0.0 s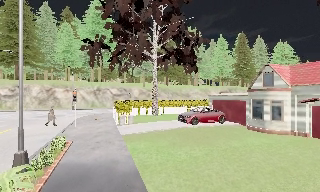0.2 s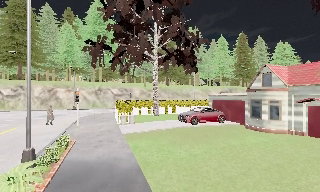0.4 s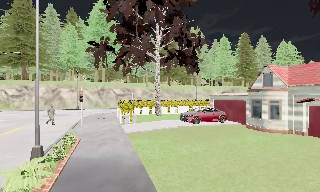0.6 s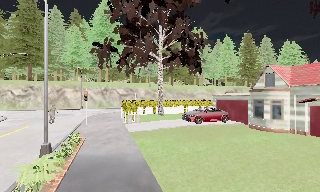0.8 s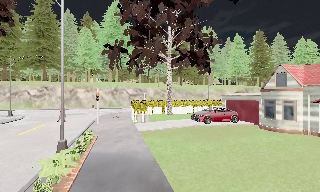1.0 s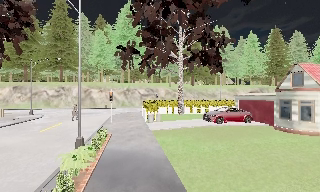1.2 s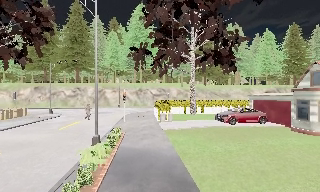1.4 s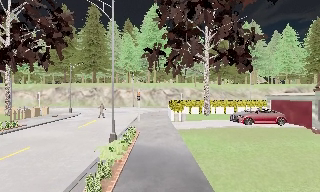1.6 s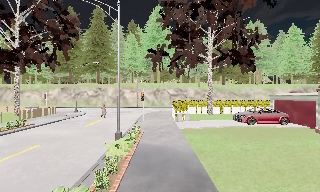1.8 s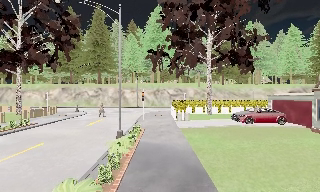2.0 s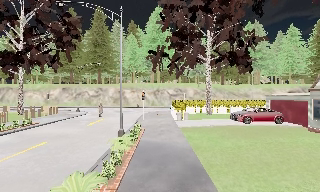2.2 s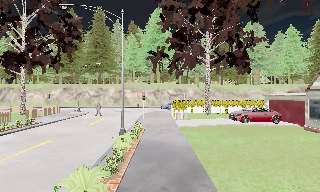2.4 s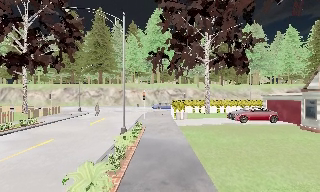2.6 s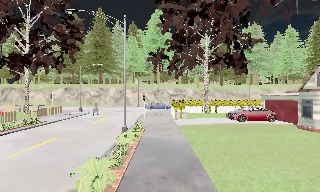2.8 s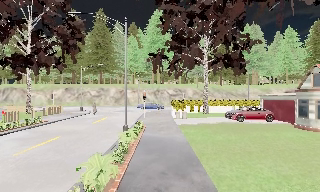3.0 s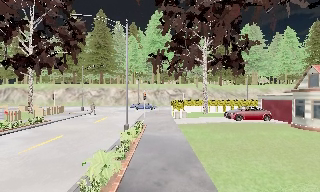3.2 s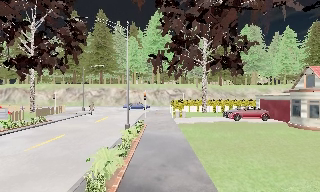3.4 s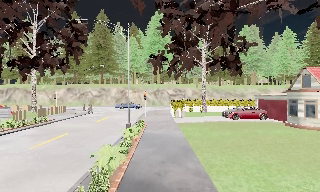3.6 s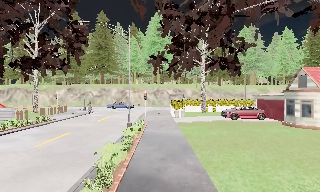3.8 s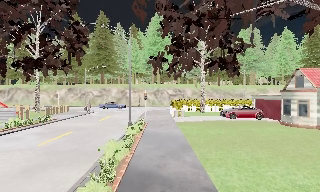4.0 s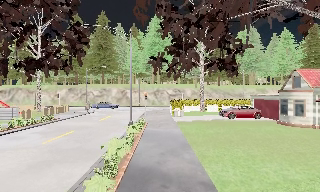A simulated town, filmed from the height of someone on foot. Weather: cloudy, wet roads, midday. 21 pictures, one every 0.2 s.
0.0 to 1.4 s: The camera swings to its left by about 20 degrees, and the scene slides to the right. It travels backward, about 1.5 m, so what stands in front gets smaller.
1.4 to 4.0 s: The camera travels backward, about 4 m, so what stands in front gets smaller.
The film runs backward here.
